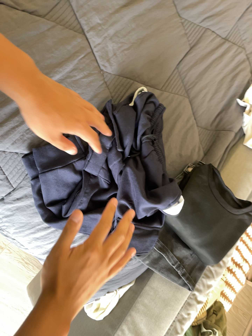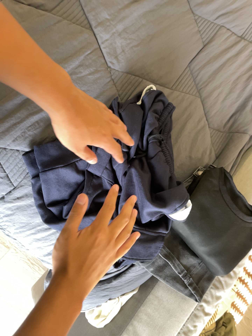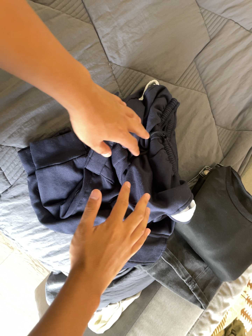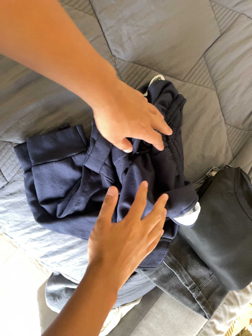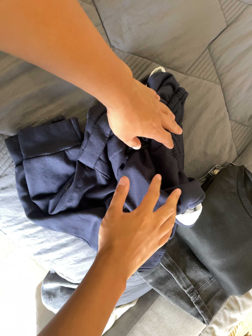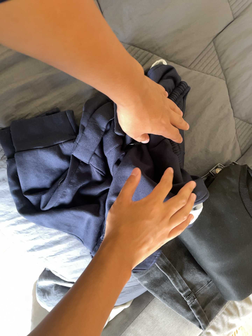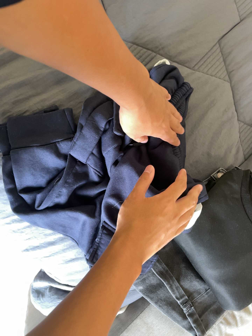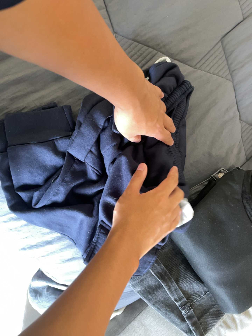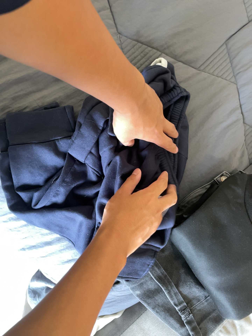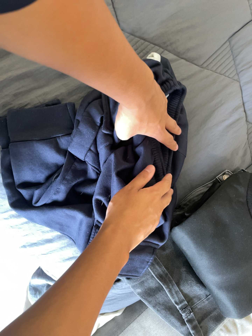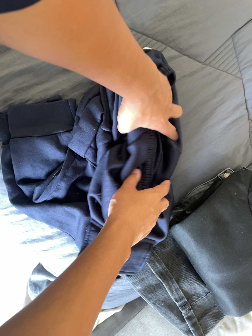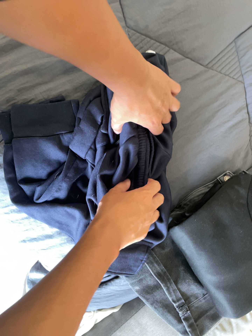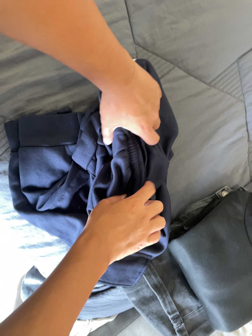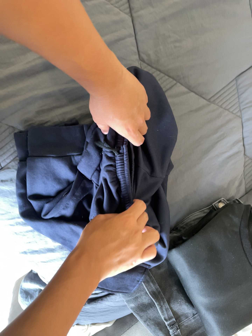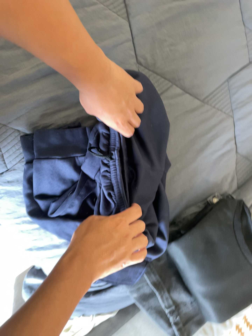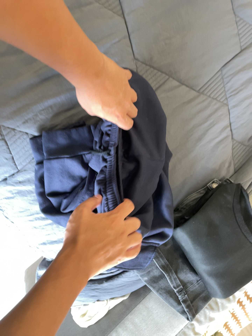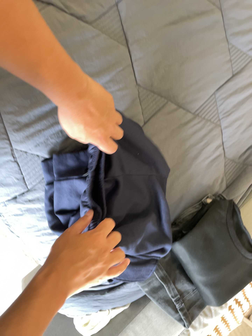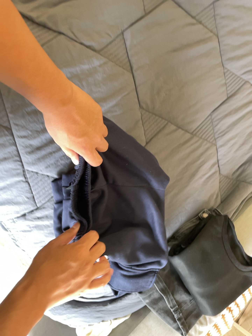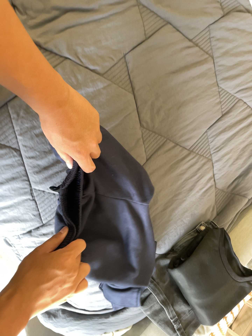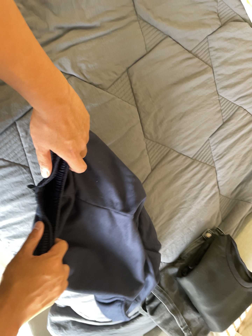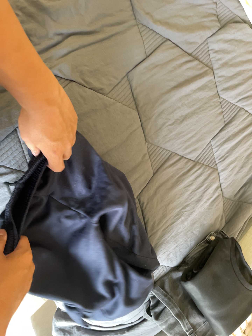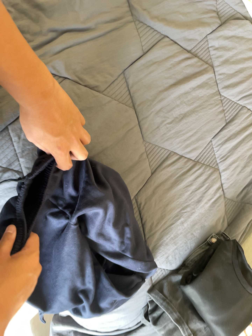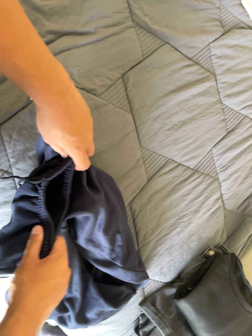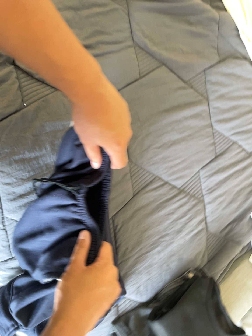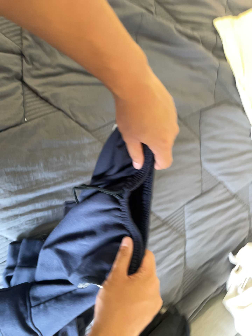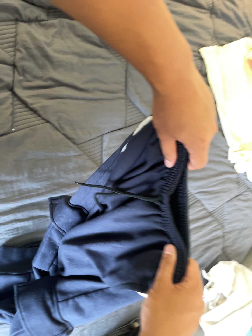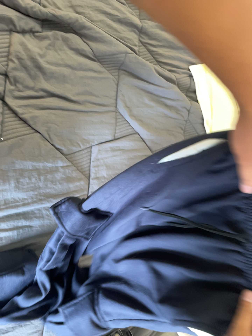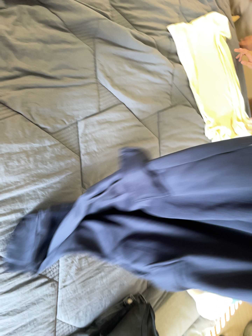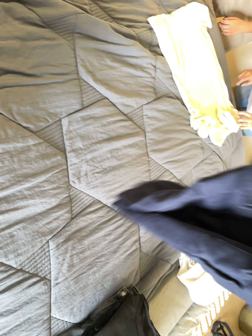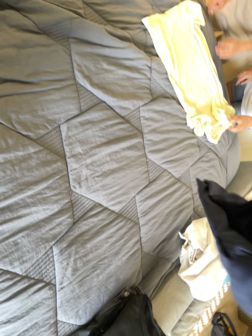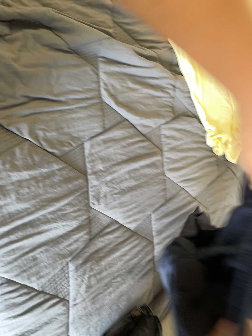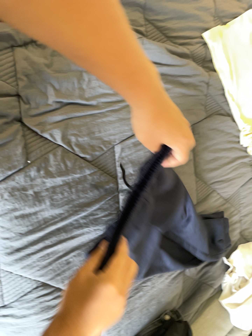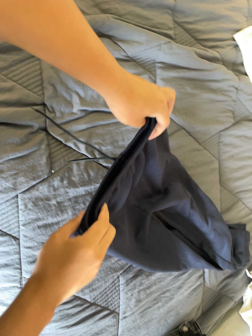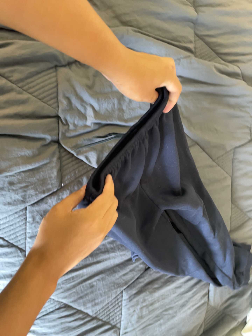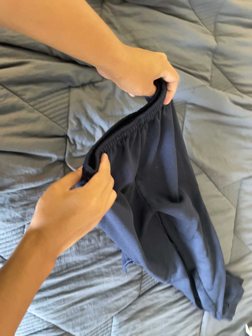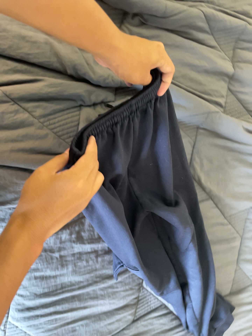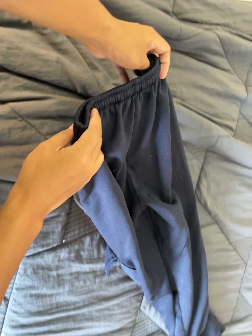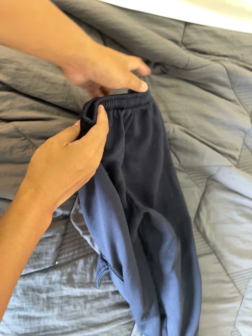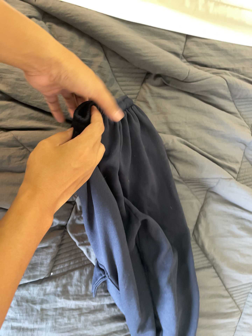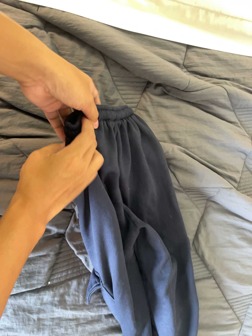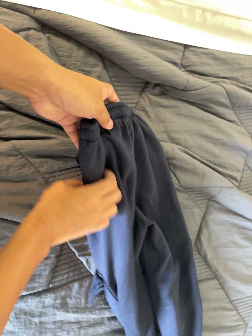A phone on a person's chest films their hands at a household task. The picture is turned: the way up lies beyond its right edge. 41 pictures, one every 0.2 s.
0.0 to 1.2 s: The camera pans to its left by about 10 degrees. It travels forward and to its right, about 20 cm, so what stands in front looms larger.
1.2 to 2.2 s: The camera shifts only a little, or ends up much as it began.
2.2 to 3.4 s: The camera pans to its right by about 10 degrees. It travels backward, to its left and toward the top of its view, about 26 cm, so what stands in front gets smaller.
3.4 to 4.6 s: The camera's aim tips toward the top of its view by about 10 degrees, and the scene shifts downward.
4.6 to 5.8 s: The camera pans to its right by about 15 degrees. It travels backward and toward the top of its view, about 8 cm, so what stands in front gets smaller.
5.8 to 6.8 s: The camera pans to its left by about 15 degrees. It travels toward the top of its view, about 24 cm, so close, fixed things drift downward. It rolls about its line of sight by about 15 degrees, and the scene rotates clockwise.
6.8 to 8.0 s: The camera travels toward the top of its view, about 12 cm, so close, fixed things drift downward. Its aim tips toward the top of its view by about 10 degrees, and the scene shifts downward. It rolls about its line of sight by about 15 degrees, and the scene rotates clockwise.
The film runs forward here.
